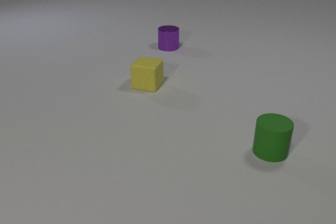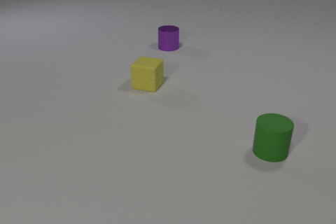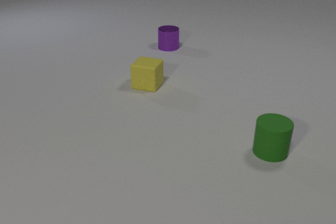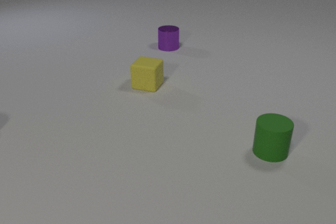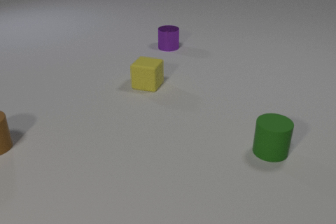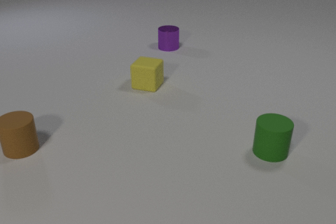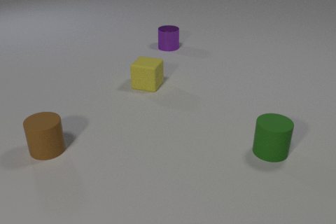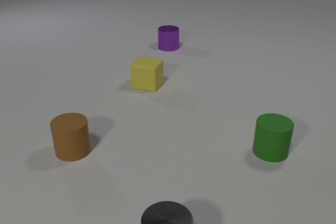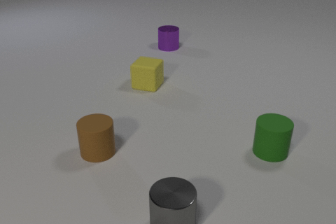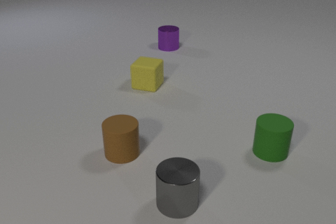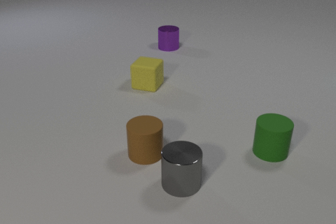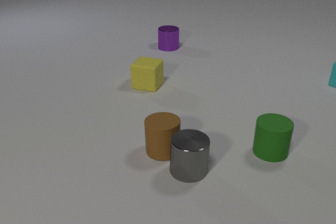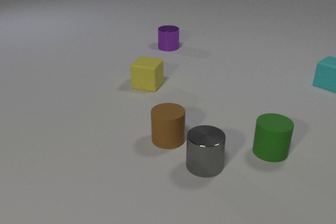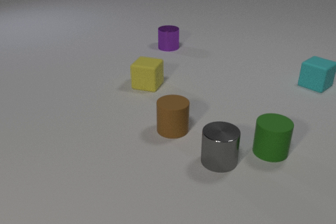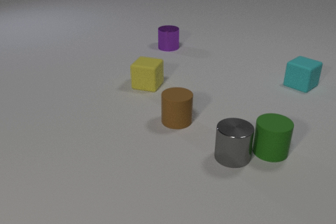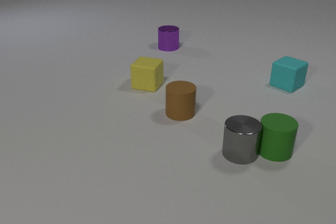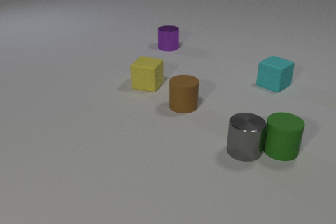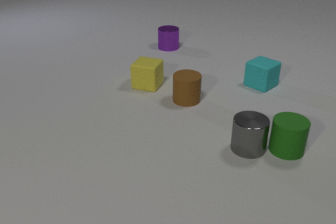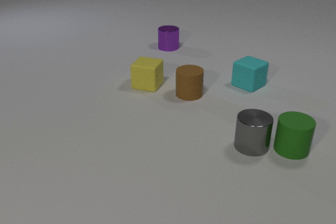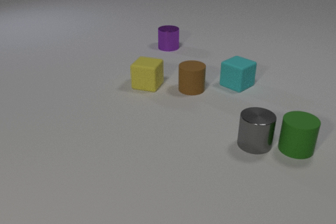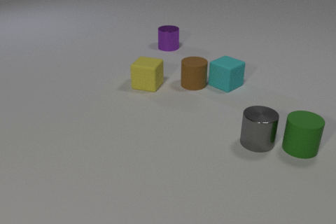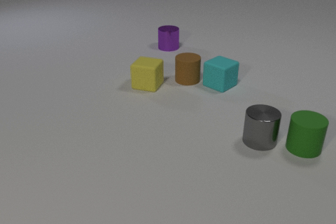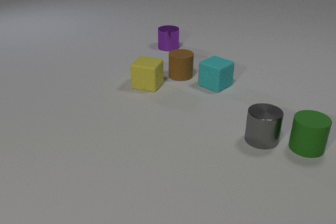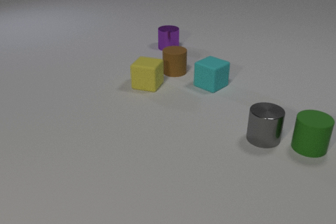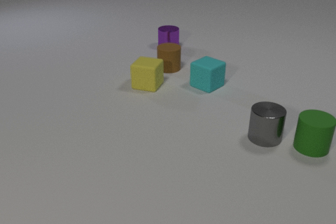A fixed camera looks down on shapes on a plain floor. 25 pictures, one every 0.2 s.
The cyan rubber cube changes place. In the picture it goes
to the left.
The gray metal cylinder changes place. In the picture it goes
away from the camera.
0.0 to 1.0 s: The brown rubber cylinder comes in at the left edge, slides to the right and toward the camera.
1.0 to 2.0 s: The brown rubber cylinder slides to the right. The gray metal cylinder comes in at the bottom edge, slides away from the camera.
2.0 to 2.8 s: The brown rubber cylinder slides away from the camera and to the right. The gray metal cylinder slides to the right and away from the camera. The cyan rubber cube comes in at the right edge, slides to the left and toward the camera. The brown rubber cylinder and the gray metal cylinder collide.
2.8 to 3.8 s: The brown rubber cylinder slides away from the camera. The gray metal cylinder slides away from the camera and to the right. The cyan rubber cube slides to the left. The green rubber cylinder slides to the right and away from the camera. The gray metal cylinder and the green rubber cylinder collide.
3.8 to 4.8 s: The brown rubber cylinder slides away from the camera and to the left. The gray metal cylinder slides away from the camera and to the right. The cyan rubber cube slides to the left. The green rubber cylinder slides to the right and away from the camera. The brown rubber cylinder and the cyan rubber cube collide.
Are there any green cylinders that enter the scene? no.
What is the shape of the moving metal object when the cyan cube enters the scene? cylinder.
What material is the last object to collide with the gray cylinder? rubber.
